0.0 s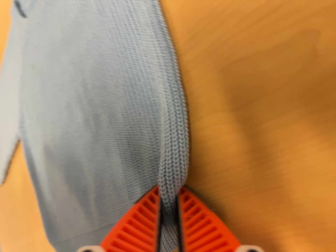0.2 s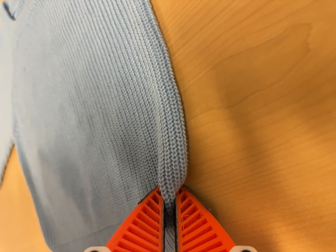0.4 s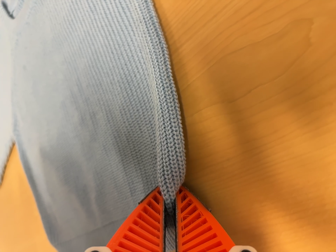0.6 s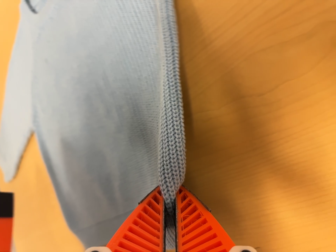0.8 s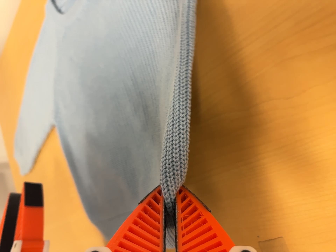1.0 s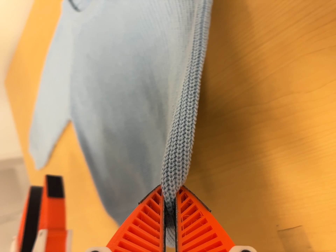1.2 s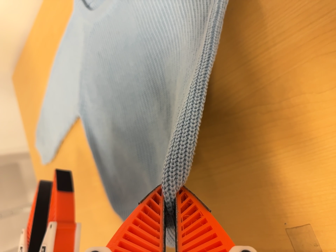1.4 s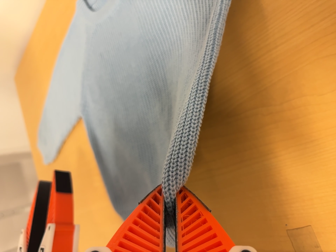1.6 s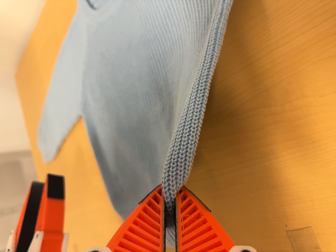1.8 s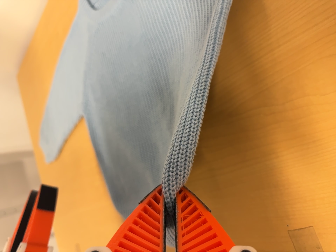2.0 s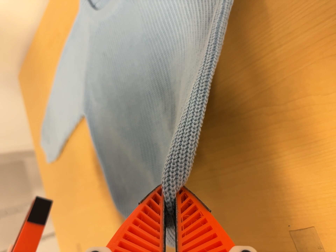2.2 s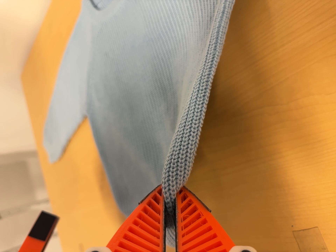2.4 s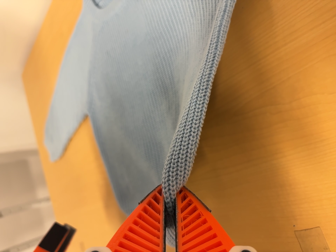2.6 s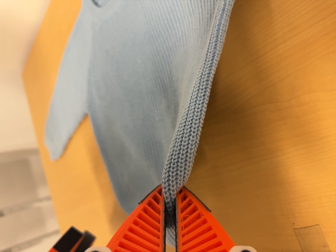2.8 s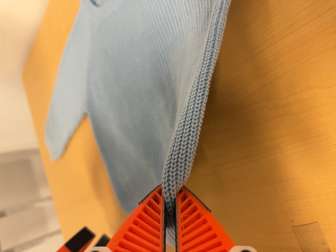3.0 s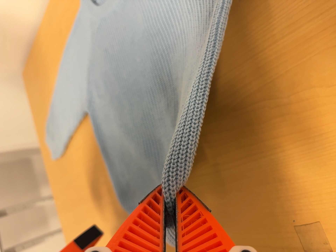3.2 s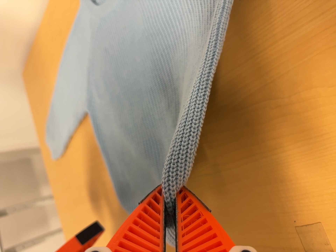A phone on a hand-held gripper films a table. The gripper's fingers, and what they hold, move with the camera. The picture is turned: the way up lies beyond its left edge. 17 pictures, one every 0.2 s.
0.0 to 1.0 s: The camera travels to its left and backward, about 9 cm, so close, fixed things drift to the right.
1.0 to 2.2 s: The camera shifts only a little, or ends up much as it began.
2.2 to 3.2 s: The camera keeps its place and its aim.
The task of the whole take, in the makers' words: fold up.
The film runs forward here.
